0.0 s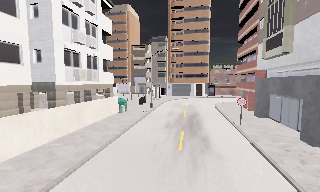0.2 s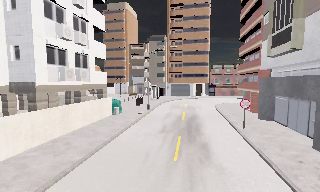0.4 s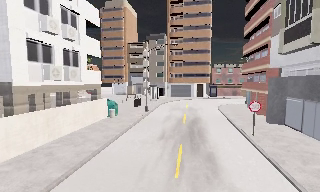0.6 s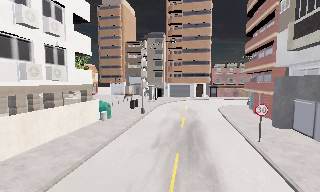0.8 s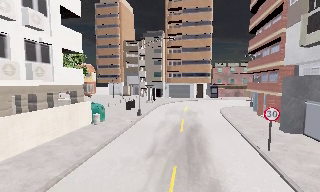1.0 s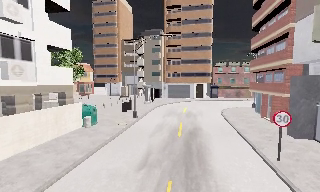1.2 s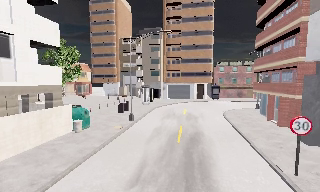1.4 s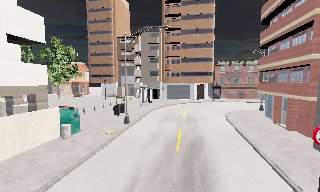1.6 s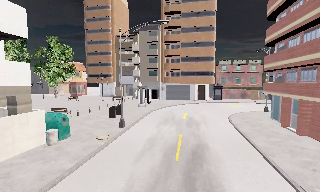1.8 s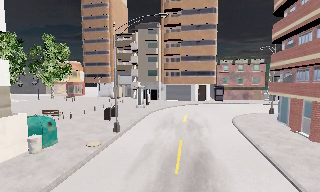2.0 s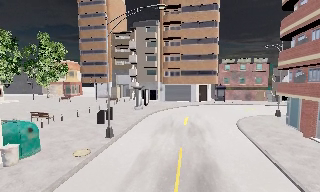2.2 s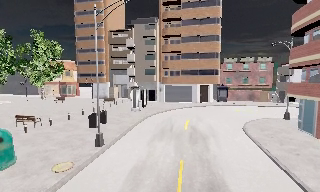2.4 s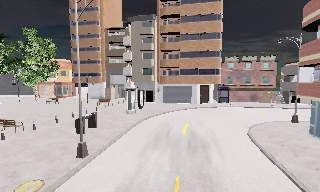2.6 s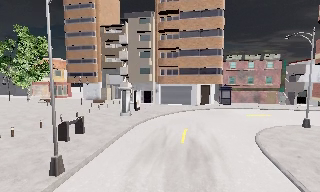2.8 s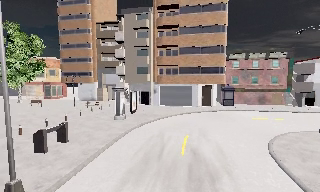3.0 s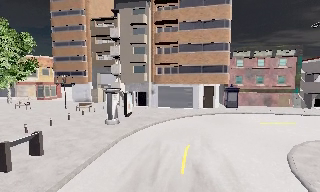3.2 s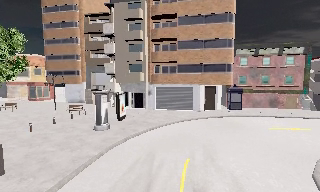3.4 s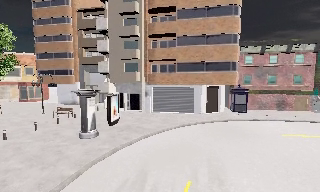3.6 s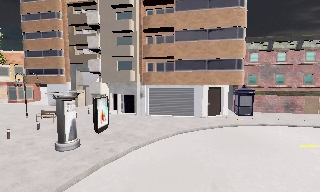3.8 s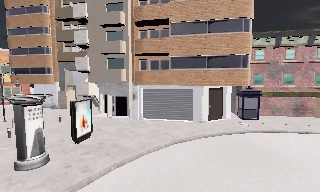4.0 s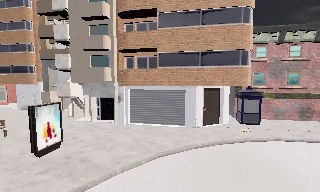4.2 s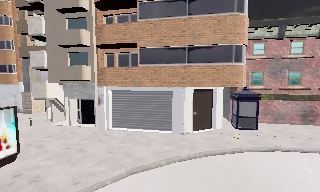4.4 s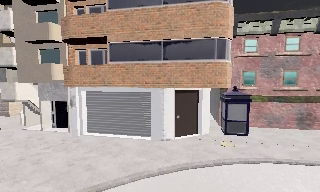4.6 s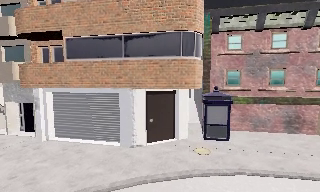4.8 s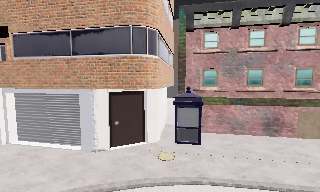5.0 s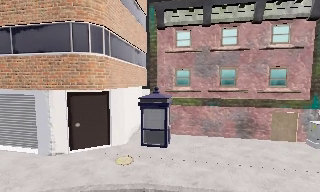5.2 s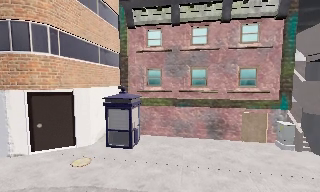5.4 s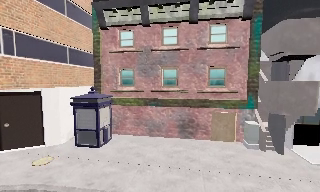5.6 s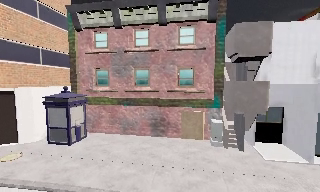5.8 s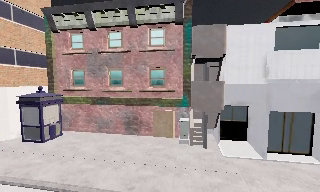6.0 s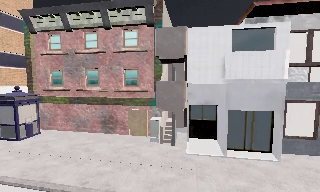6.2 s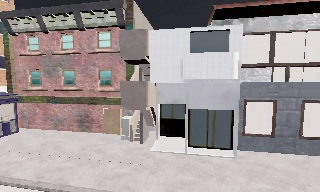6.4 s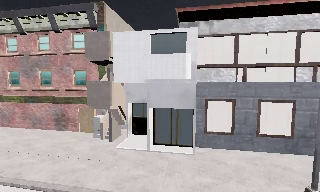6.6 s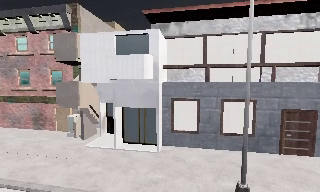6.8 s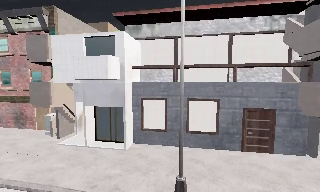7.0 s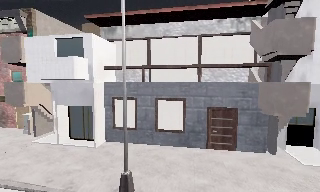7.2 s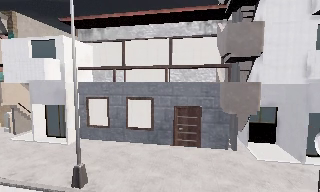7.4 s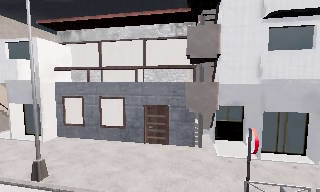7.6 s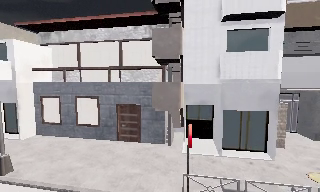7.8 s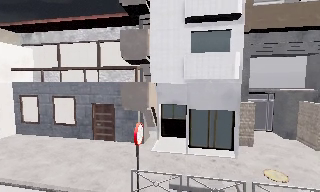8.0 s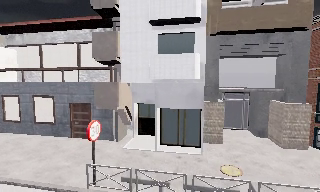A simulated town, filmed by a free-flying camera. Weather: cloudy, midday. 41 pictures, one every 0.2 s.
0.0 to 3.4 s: The camera travels forward, about 20 m, so what stands in front looms larger.
3.4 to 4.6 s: The camera travels forward and to its right, about 11 m, so what stands in front looms larger.
4.6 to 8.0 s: The camera travels to its right, about 30 m, so close, fixed things drift to the left.
The film runs forward here.
